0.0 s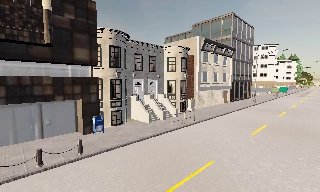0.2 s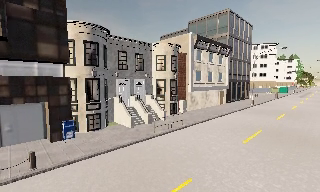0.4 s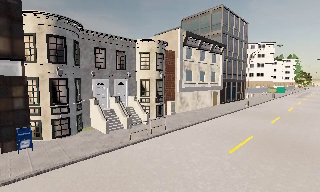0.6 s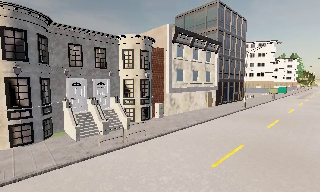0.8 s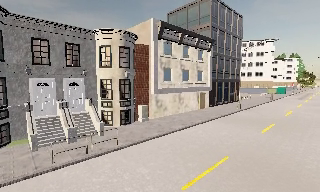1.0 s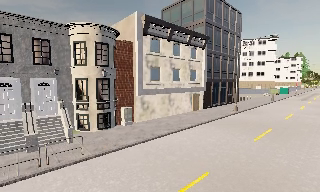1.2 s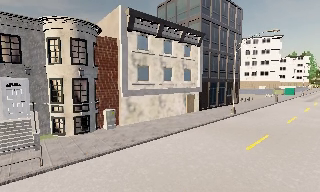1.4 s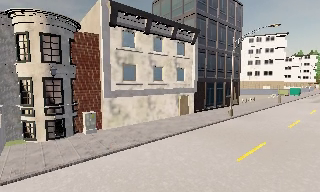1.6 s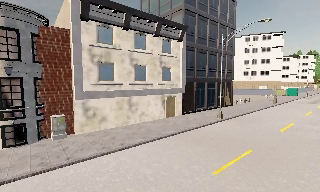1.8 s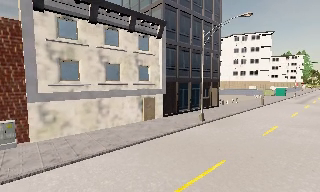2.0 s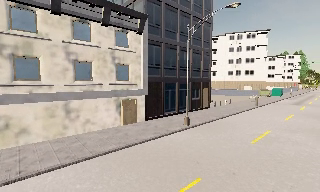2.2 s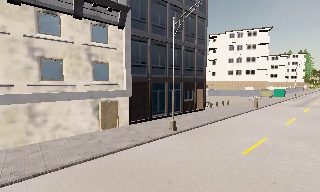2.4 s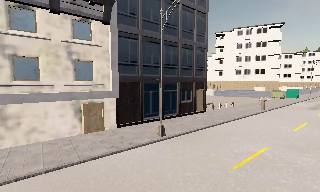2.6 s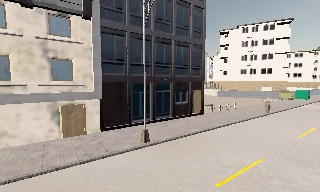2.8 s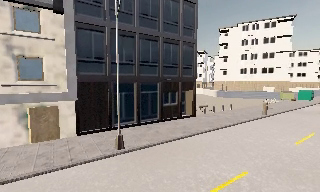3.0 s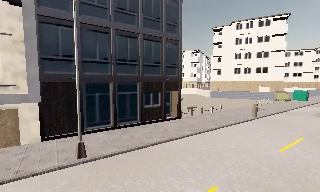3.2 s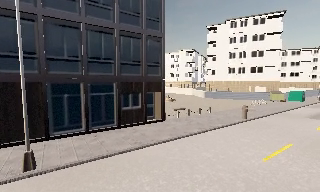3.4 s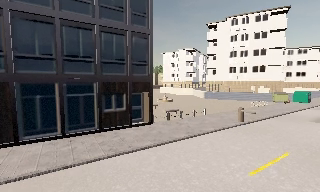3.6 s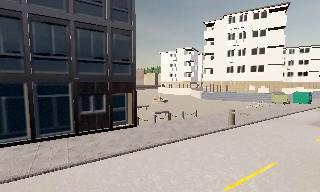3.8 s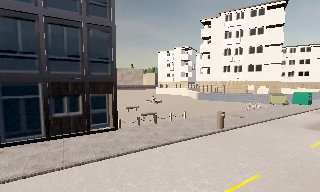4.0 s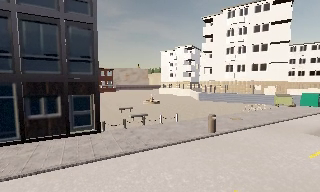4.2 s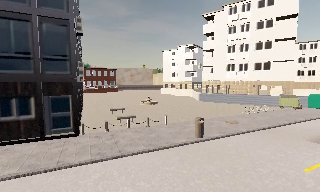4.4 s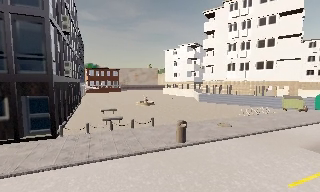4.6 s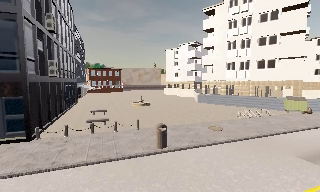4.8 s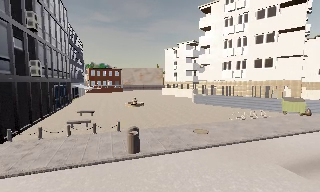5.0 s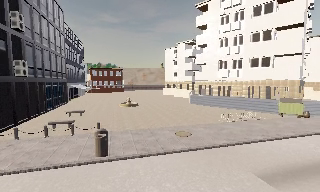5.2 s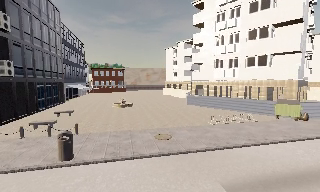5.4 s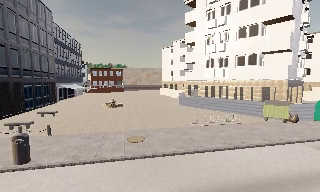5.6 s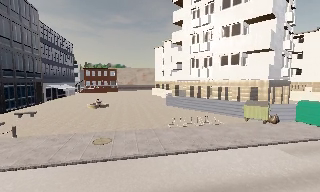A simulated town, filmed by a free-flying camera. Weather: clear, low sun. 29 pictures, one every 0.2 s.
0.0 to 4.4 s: The camera pans to its left, which is counterclockwise from overhead, by about 20 degrees. It travels to its right and forward, about 40 m, so close, fixed things drift to the left.
4.4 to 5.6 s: The camera travels to its right, about 10 m, so close, fixed things drift to the left.
The film runs forward here.
